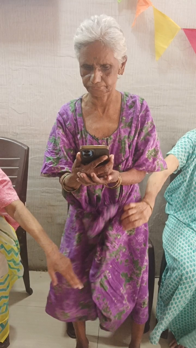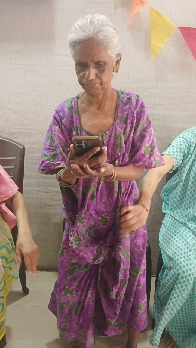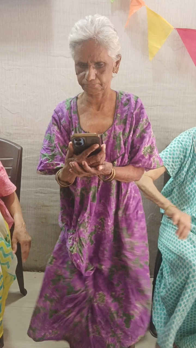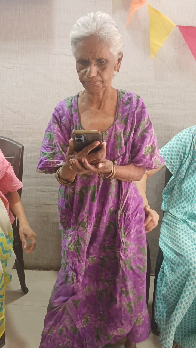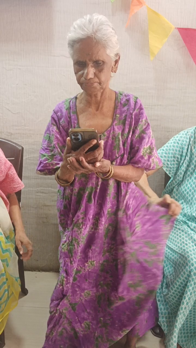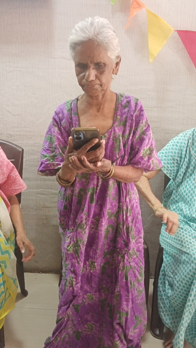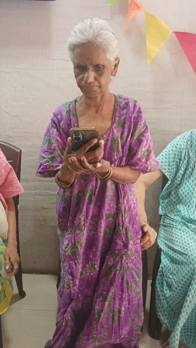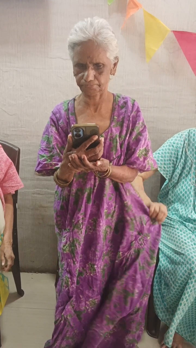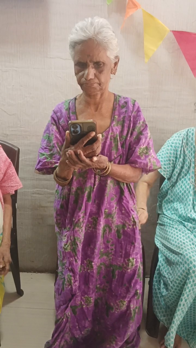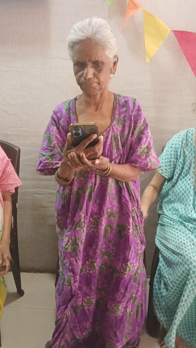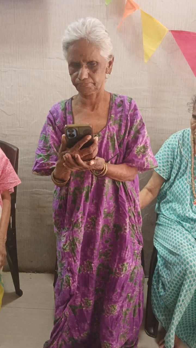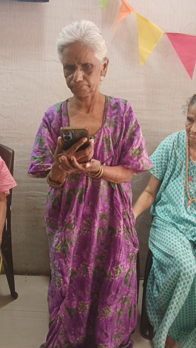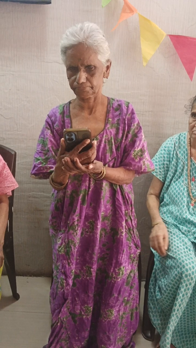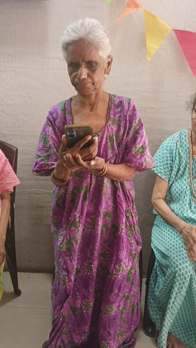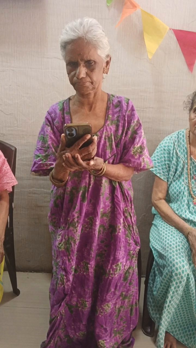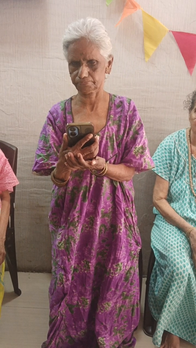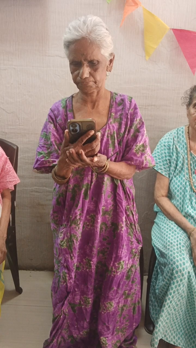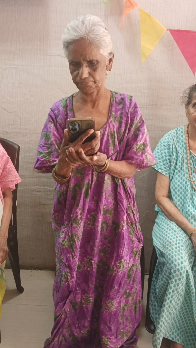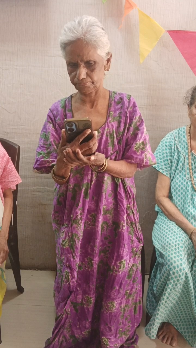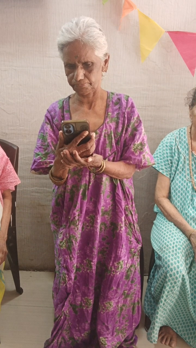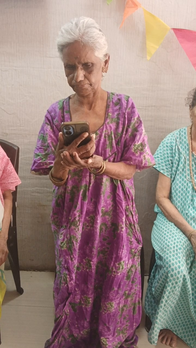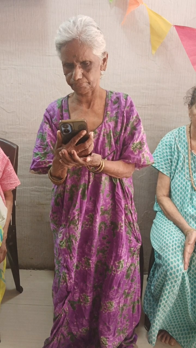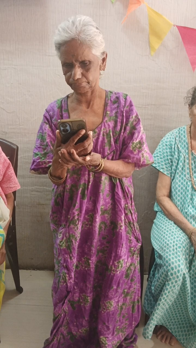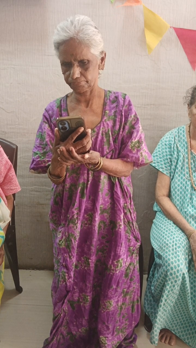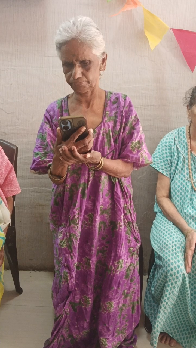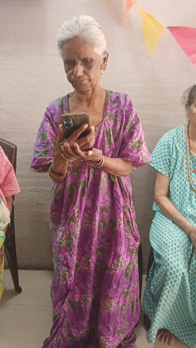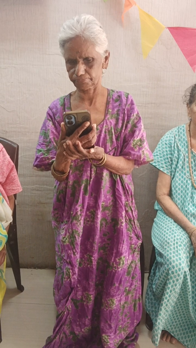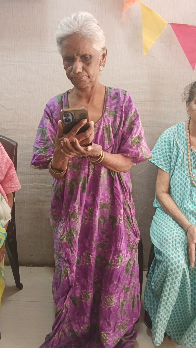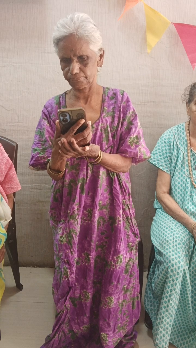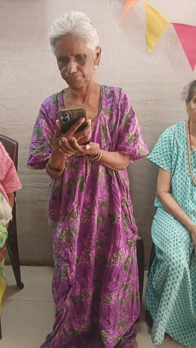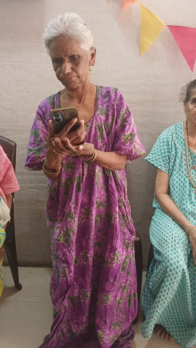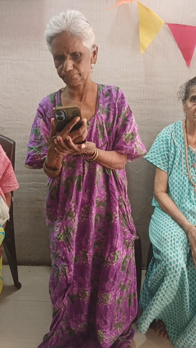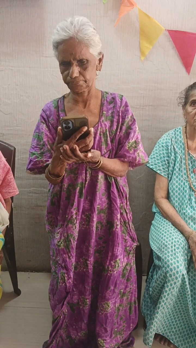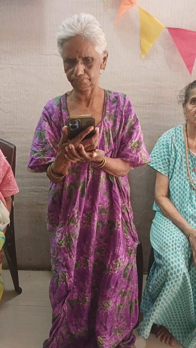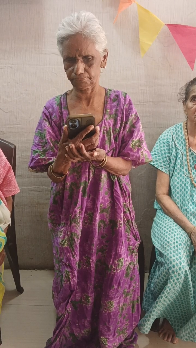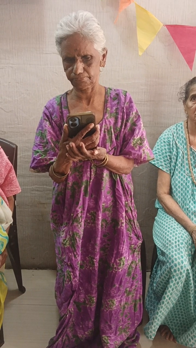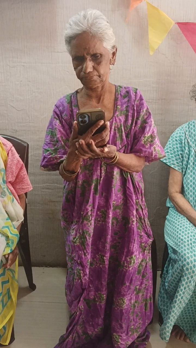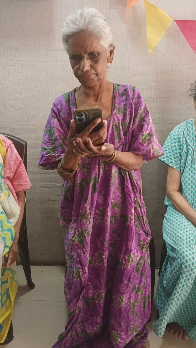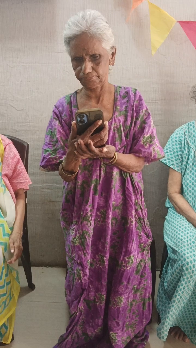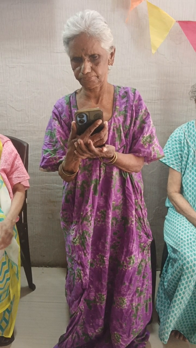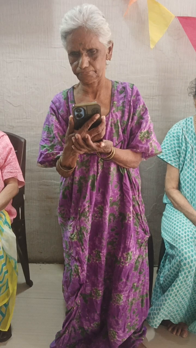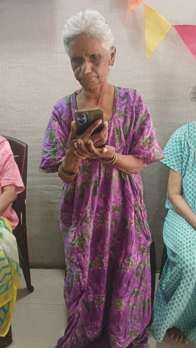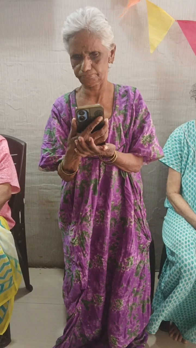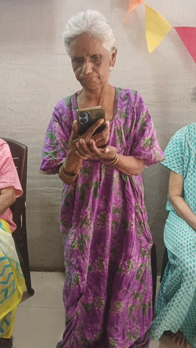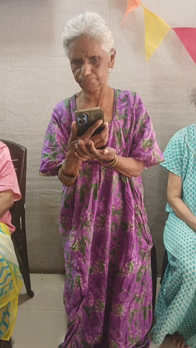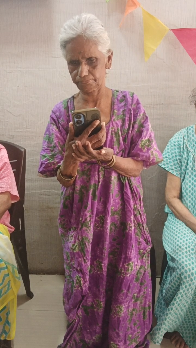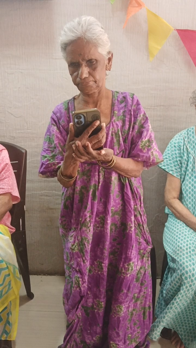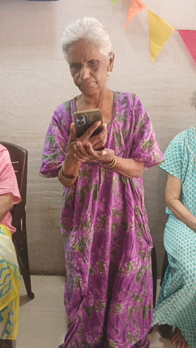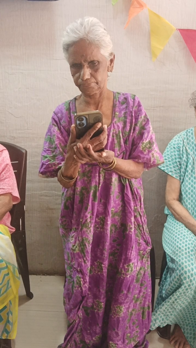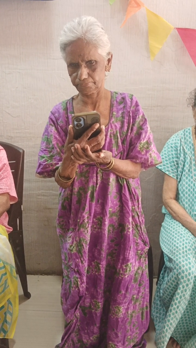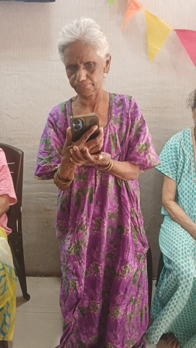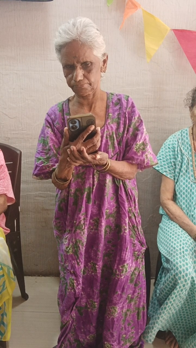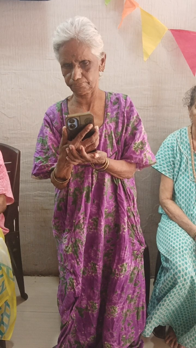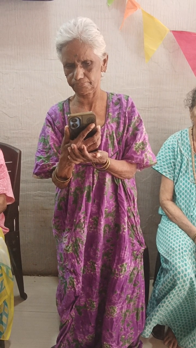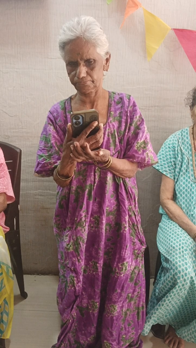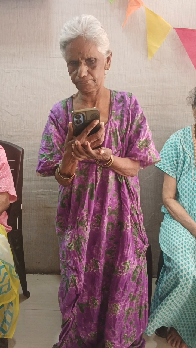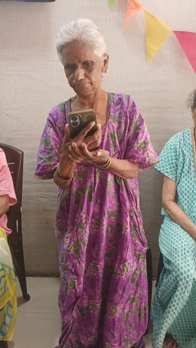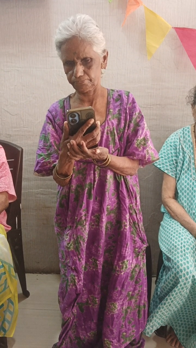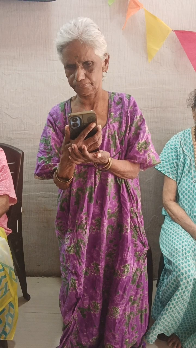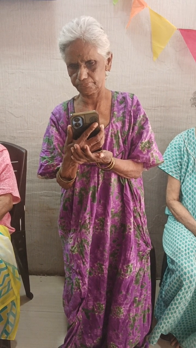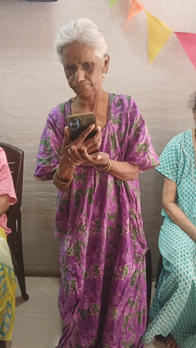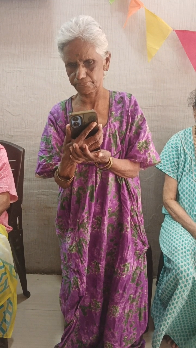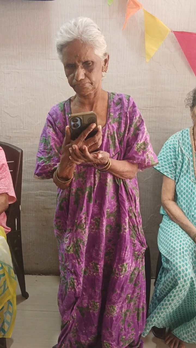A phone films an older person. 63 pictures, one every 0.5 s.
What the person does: Standing.
